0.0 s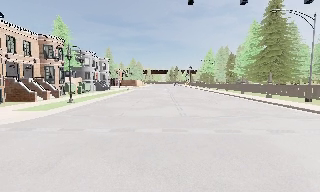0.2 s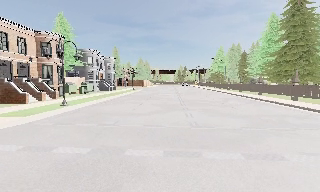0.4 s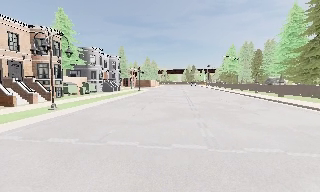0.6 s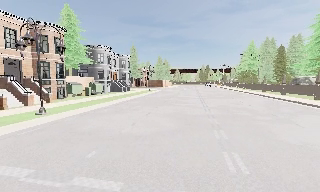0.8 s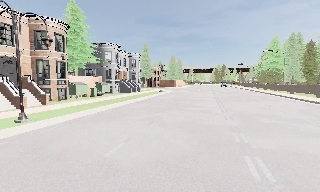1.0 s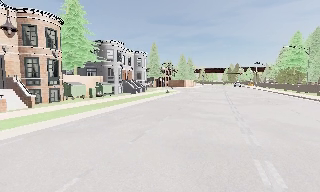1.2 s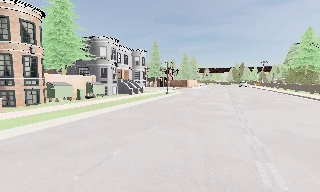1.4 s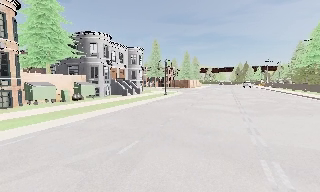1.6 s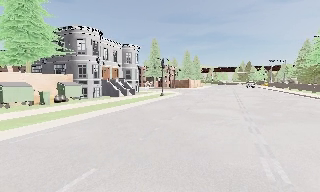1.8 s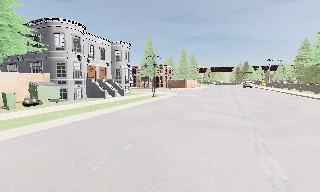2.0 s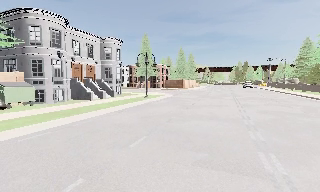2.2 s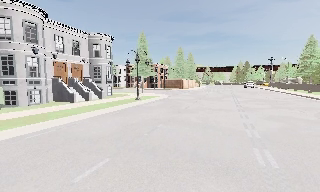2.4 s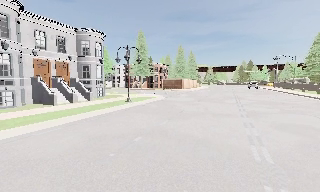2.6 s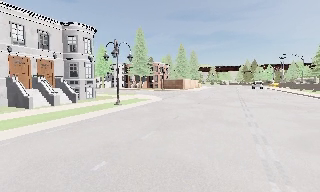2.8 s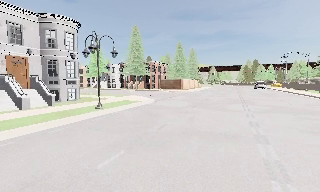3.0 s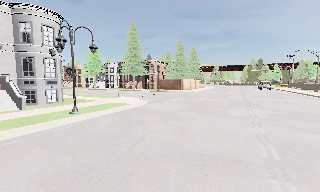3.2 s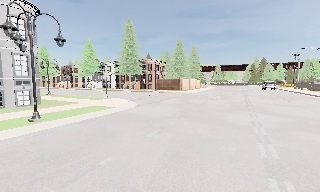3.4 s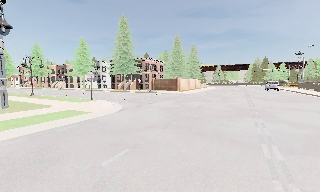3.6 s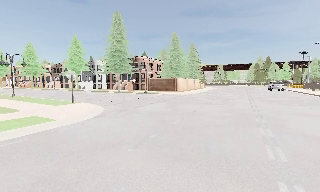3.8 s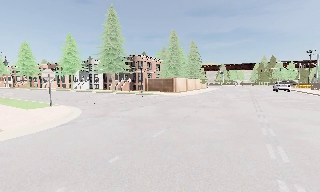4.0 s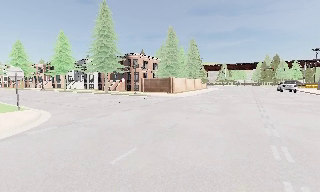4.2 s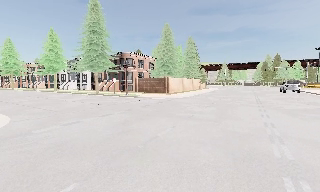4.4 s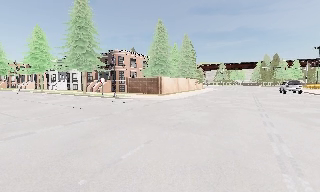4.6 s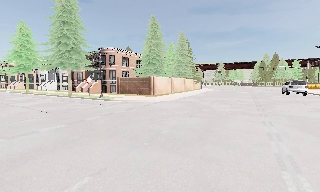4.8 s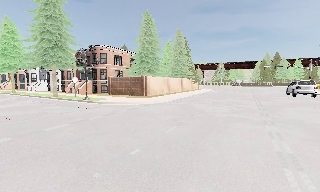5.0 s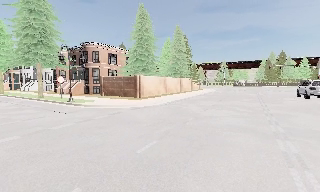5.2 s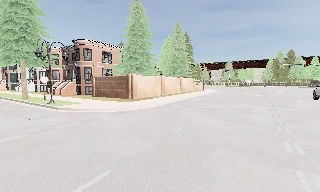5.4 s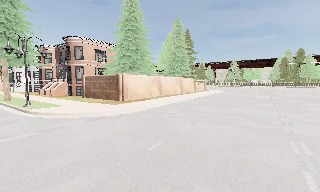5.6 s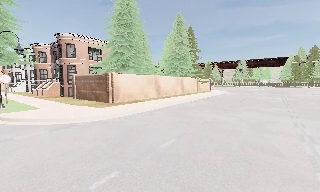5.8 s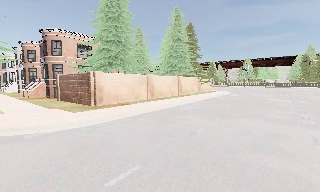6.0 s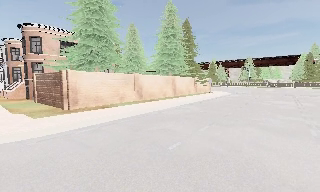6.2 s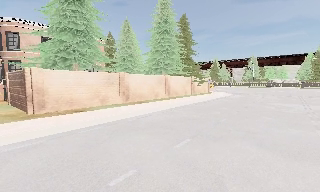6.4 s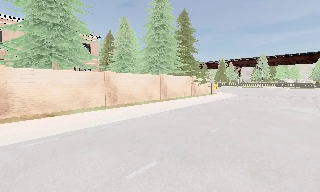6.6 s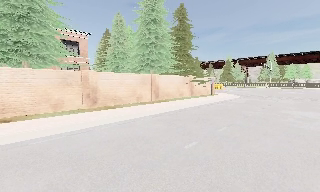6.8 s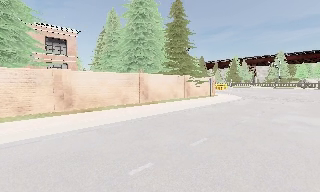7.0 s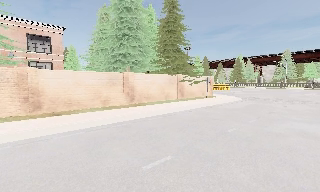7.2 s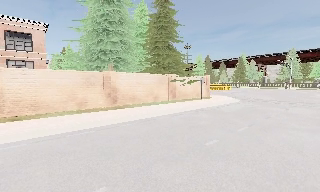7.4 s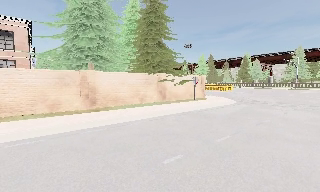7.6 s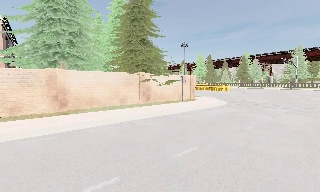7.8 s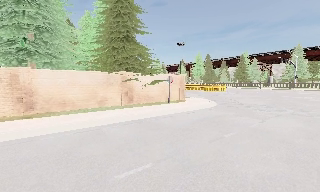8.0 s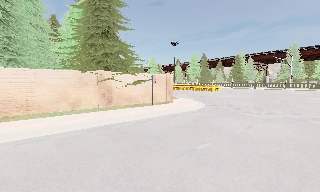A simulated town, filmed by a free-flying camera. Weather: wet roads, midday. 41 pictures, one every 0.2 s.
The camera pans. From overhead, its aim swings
counterclockwise.
0.0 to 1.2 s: The camera pans to its left, which is counterclockwise from overhead, by about 20 degrees. It travels forward, about 12 m, so what stands in front looms larger.
1.2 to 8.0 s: The camera pans to its left, which is counterclockwise from overhead, by about 30 degrees. It travels forward and to its right, about 65 m, so what stands in front looms larger.
The film runs backward here.
